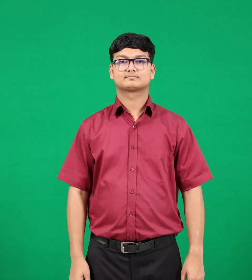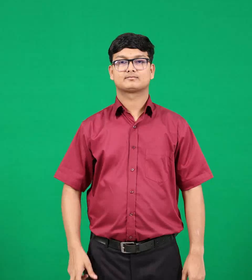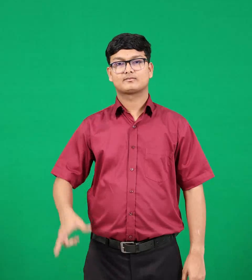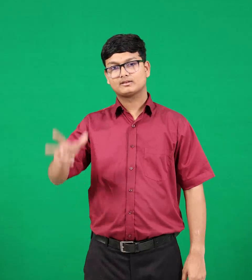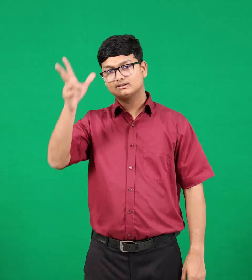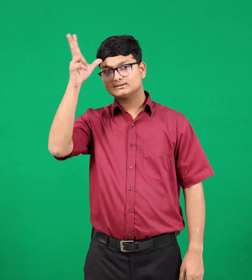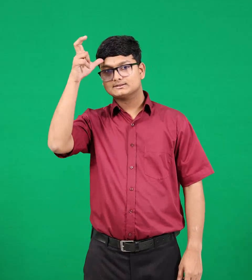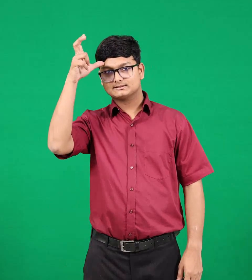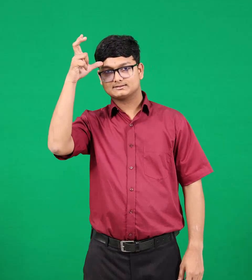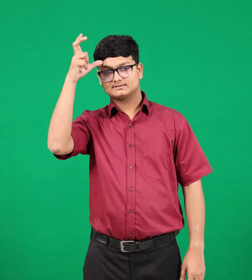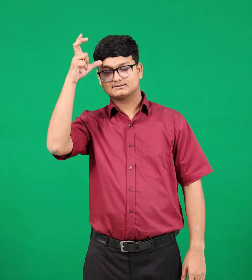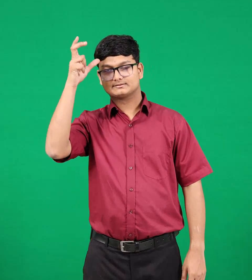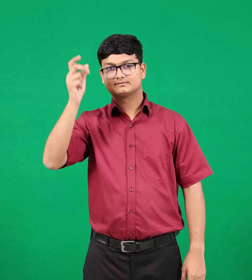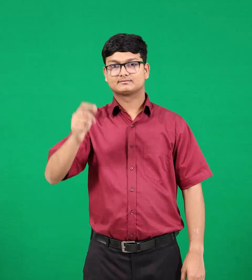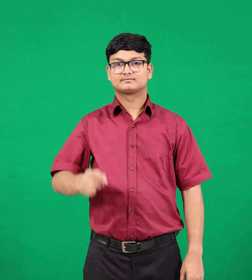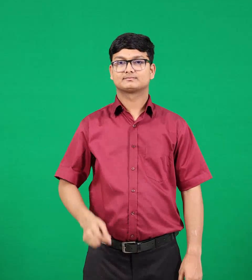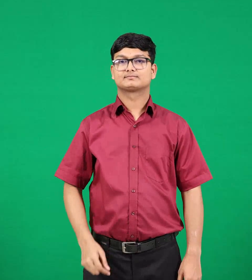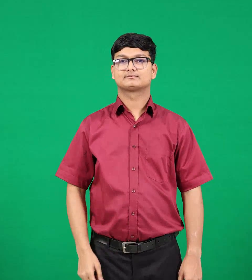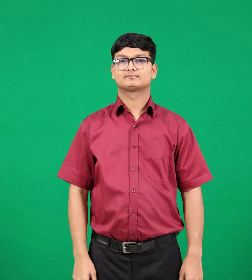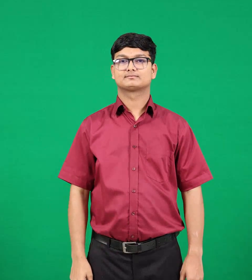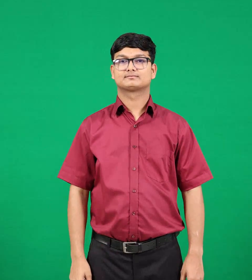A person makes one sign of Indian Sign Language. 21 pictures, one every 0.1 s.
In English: devil
